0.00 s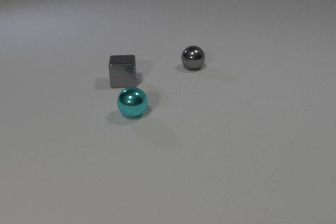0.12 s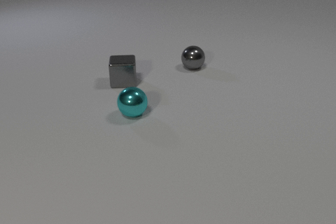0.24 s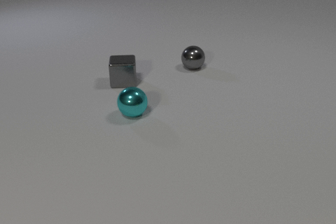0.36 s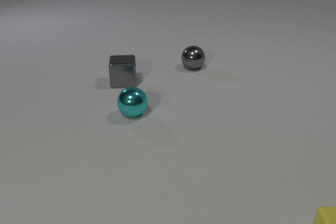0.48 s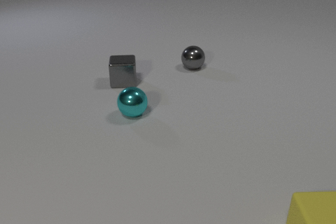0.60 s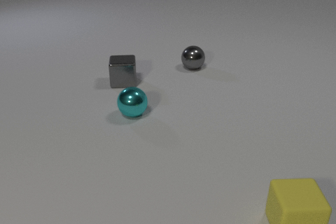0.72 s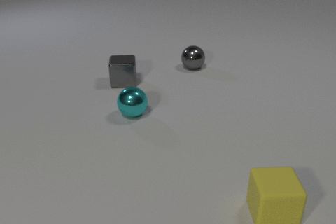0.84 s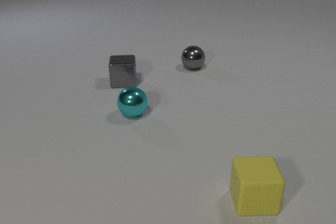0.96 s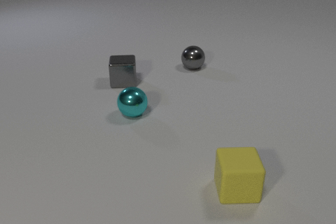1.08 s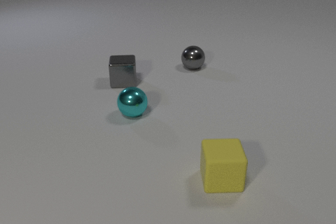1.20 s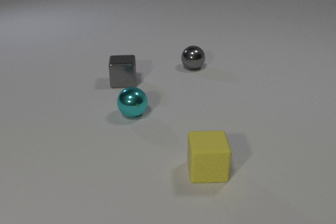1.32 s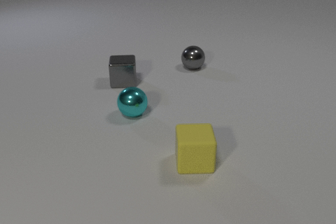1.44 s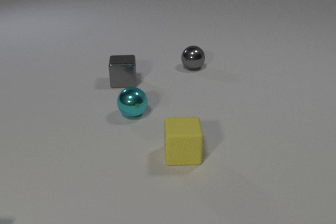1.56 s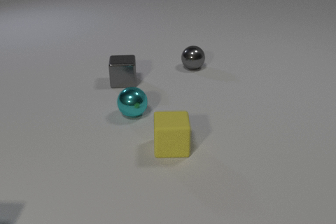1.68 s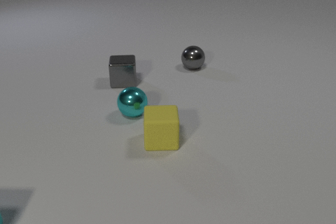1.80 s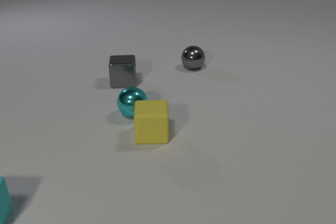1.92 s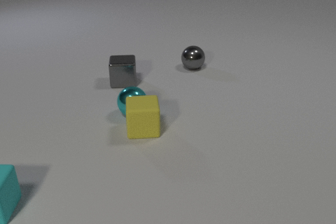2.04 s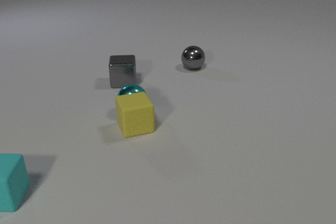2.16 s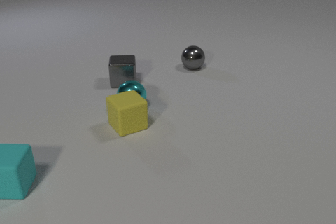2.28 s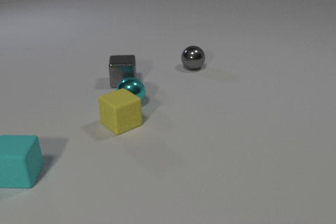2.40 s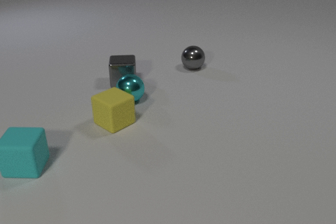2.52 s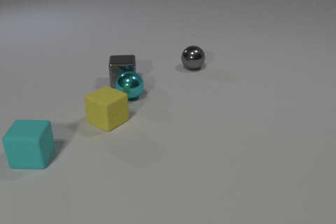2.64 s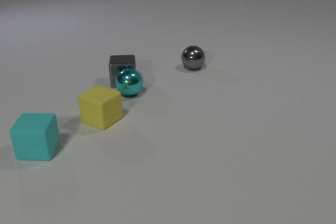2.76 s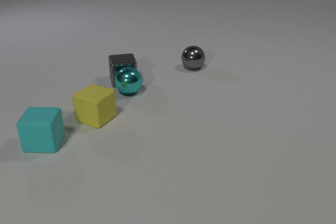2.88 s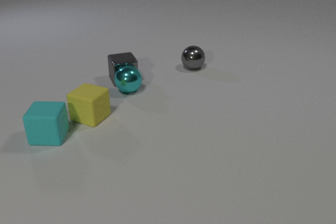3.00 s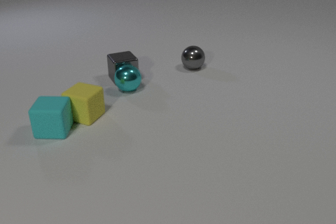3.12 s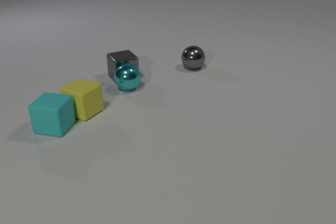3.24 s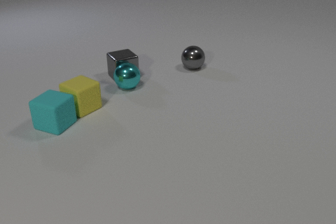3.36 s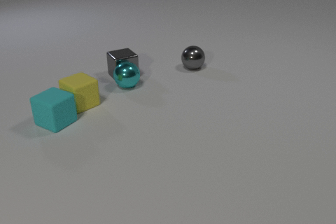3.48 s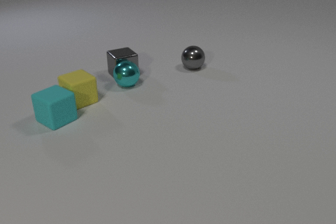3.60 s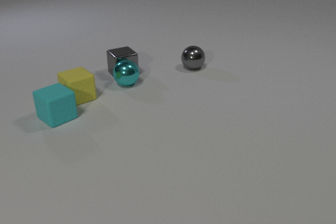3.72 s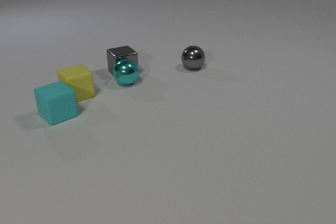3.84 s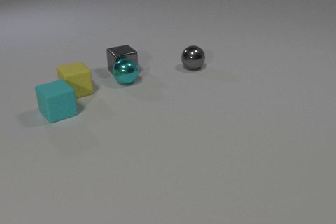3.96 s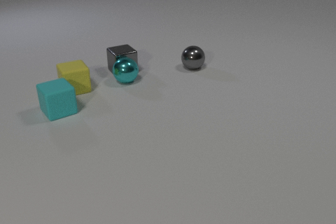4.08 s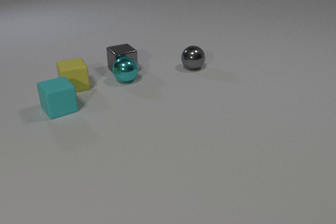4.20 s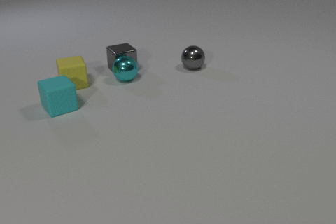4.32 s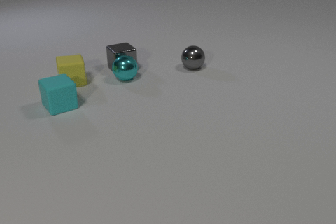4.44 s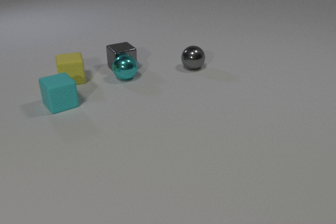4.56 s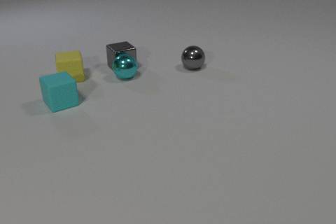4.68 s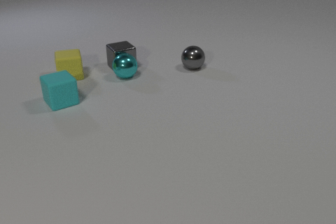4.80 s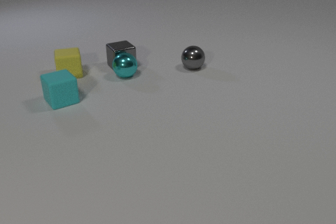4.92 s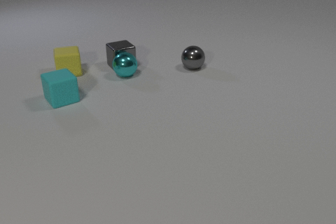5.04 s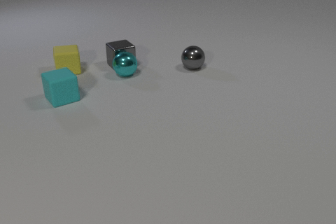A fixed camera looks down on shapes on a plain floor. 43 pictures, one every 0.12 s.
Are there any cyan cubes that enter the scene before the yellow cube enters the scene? no.
How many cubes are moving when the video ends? 3.
What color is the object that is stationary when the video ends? gray.
0.00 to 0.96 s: The yellow rubber cube comes in at the bottom edge, slides to the left and away from the camera.
0.96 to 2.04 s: The yellow rubber cube slides to the left and away from the camera. The cyan metal sphere rolls away from the camera. The cyan rubber cube comes in at the left edge, slides away from the camera and to the right. The yellow rubber cube and the cyan metal sphere collide.
2.04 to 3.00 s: The yellow rubber cube slides to the left and away from the camera, spins counterclockwise seen from above by about 45 degrees, its near face sliding to the right. The cyan metal sphere rolls away from the camera. The cyan rubber cube slides away from the camera and to the right. The gray metal cube slides away from the camera, spins so that its near face slides to the right, counterclockwise seen from above. The cyan metal sphere and the gray metal cube collide. The yellow rubber cube and the cyan rubber cube collide.
3.00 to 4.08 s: The yellow rubber cube slides away from the camera, spins clockwise seen from above by about 45 degrees, its near face sliding to the left. The cyan metal sphere rolls away from the camera. The cyan rubber cube slides away from the camera, spins so that its near face slides to the left, clockwise seen from above. The gray metal cube slides away from the camera.
4.08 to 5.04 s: The yellow rubber cube slides away from the camera. The cyan metal sphere rolls away from the camera. The cyan rubber cube slides away from the camera. The gray metal cube slides away from the camera.
